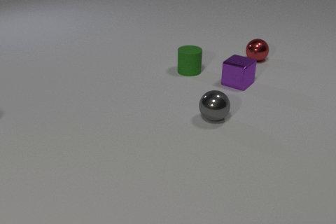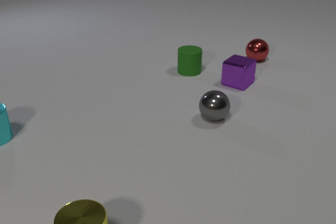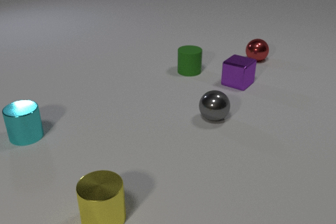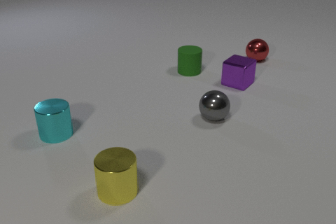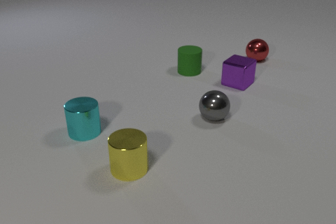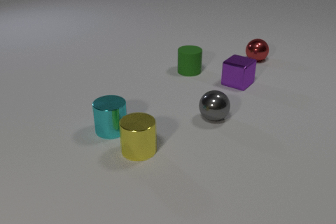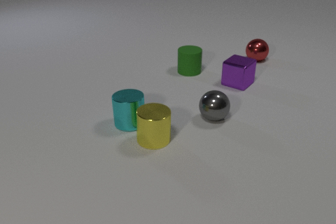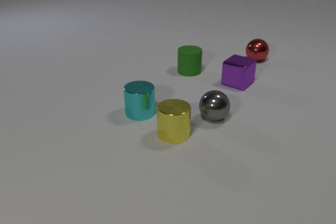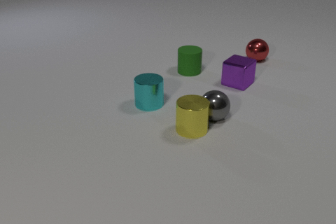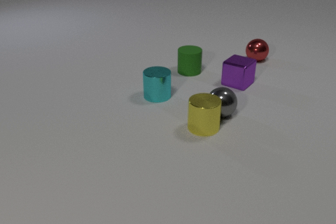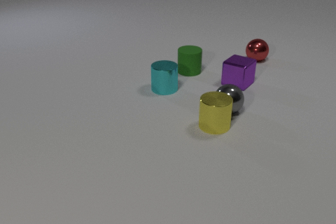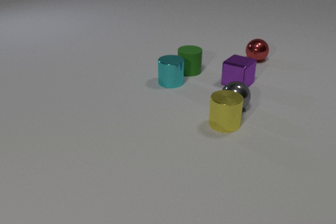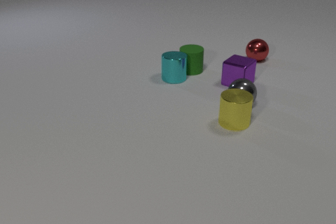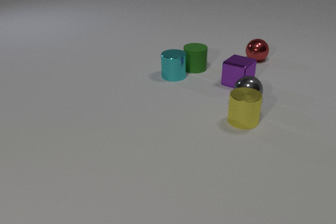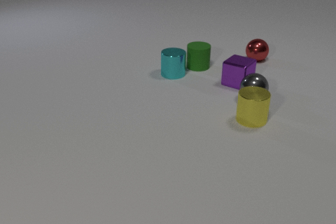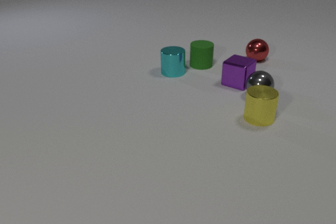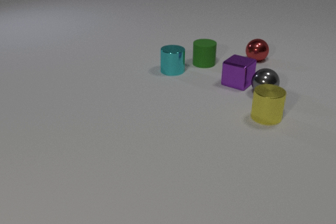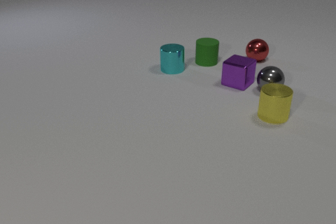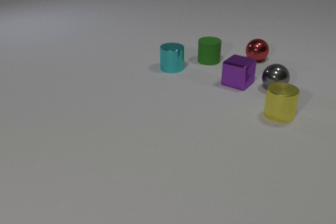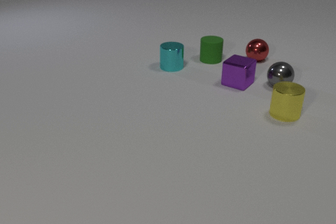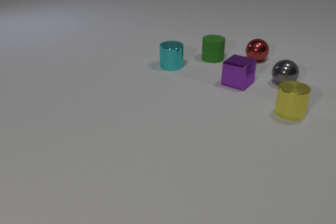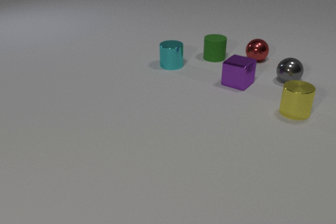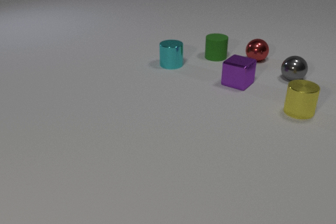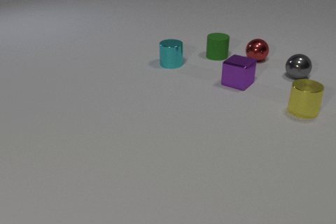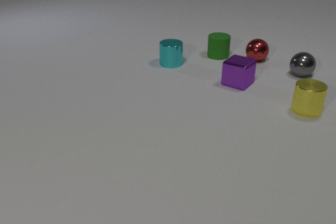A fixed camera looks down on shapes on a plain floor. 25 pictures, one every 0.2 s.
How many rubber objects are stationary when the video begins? 1.
How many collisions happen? 3.
What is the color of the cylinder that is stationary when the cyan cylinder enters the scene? green.
0.0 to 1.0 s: The yellow metal cylinder comes in at the bottom edge, slides away from the camera. The cyan metal cylinder comes in at the left edge, slides to the right.
1.0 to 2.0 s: The yellow metal cylinder slides to the right and away from the camera. The cyan metal cylinder slides away from the camera and to the right. The gray metal sphere rolls away from the camera and to the right. The yellow metal cylinder and the cyan metal cylinder collide. The yellow metal cylinder and the gray metal sphere collide.
2.0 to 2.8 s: The yellow metal cylinder slides to the right and away from the camera. The cyan metal cylinder slides away from the camera. The gray metal sphere rolls away from the camera and to the right. The green rubber cylinder slides away from the camera and to the right. The cyan metal cylinder and the green rubber cylinder collide.
2.8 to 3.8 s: The yellow metal cylinder slides to the right and away from the camera. The cyan metal cylinder slides away from the camera. The gray metal sphere rolls away from the camera and to the right. The green rubber cylinder slides away from the camera and to the right.
3.8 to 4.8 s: The yellow metal cylinder slides to the right and away from the camera. The cyan metal cylinder slides away from the camera. The gray metal sphere rolls away from the camera and to the right. The green rubber cylinder slides away from the camera and to the right.
